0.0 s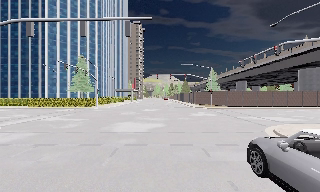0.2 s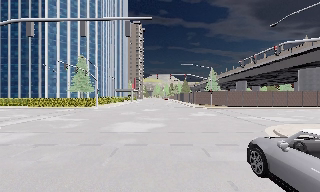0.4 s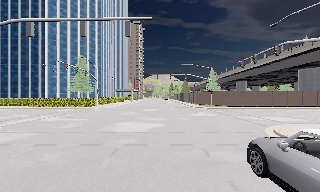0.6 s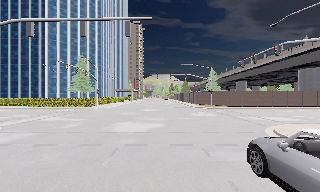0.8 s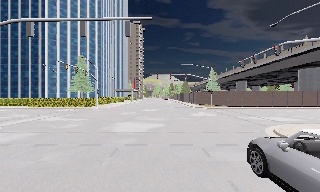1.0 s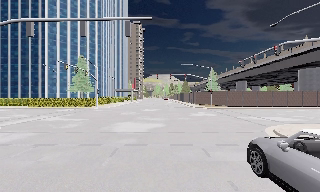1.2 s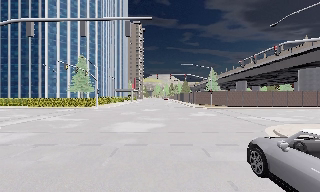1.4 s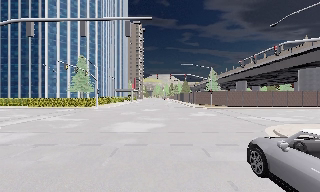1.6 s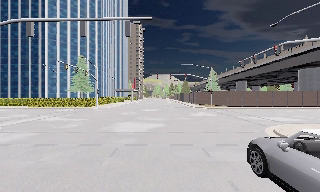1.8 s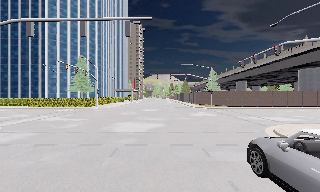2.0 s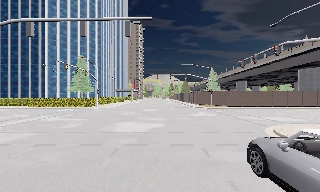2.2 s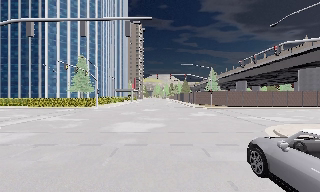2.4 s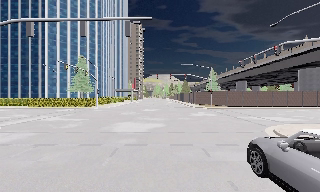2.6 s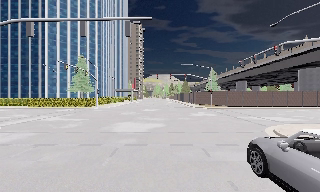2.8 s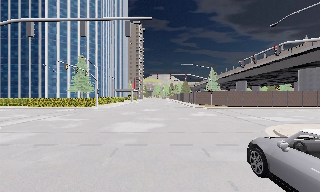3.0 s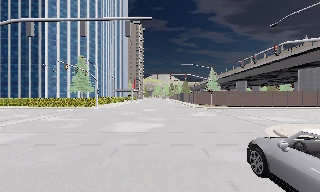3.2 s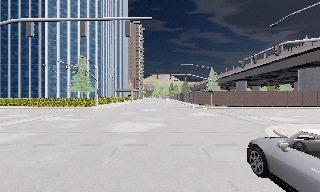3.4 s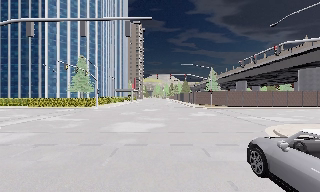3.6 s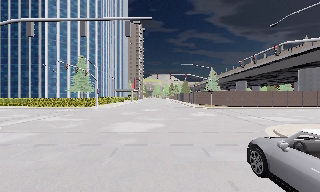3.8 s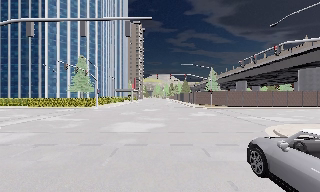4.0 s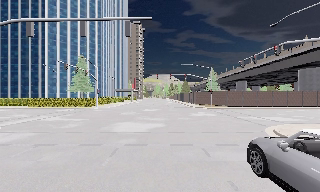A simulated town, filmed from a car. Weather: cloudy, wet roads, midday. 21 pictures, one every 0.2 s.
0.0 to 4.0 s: The camera keeps its place and its aim.
The film runs forward here.
